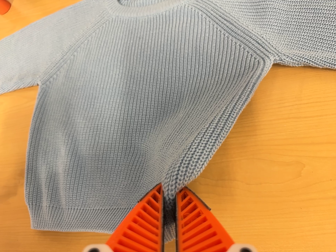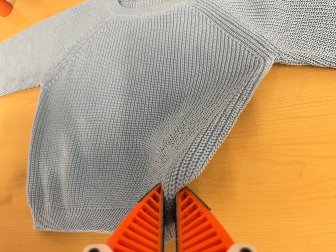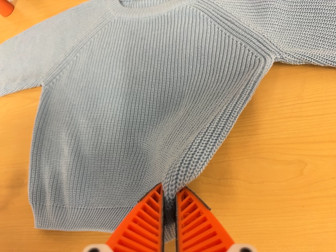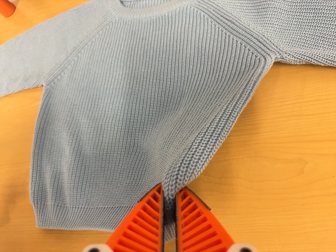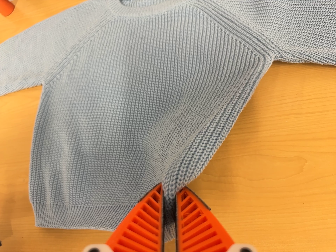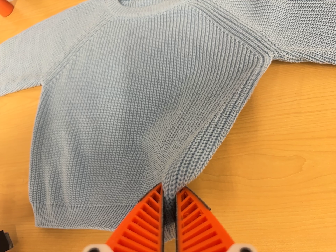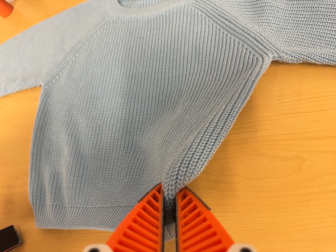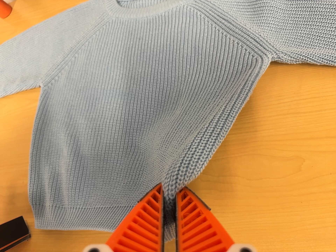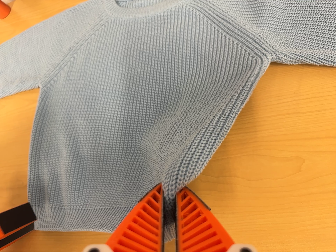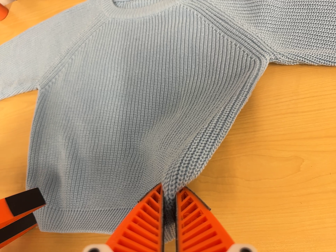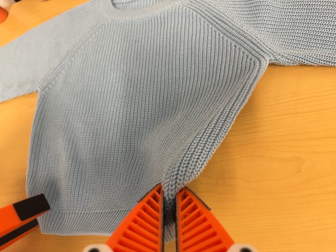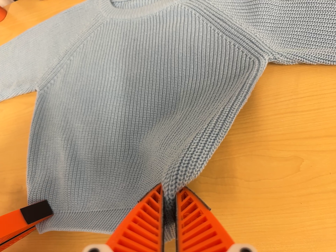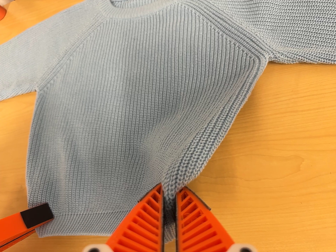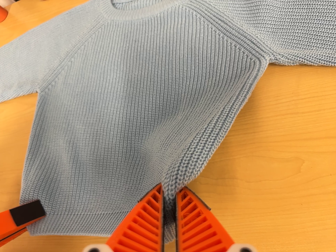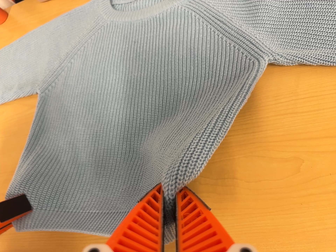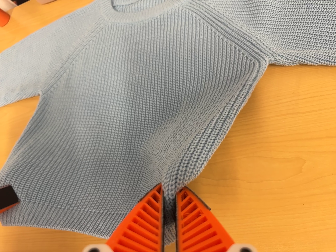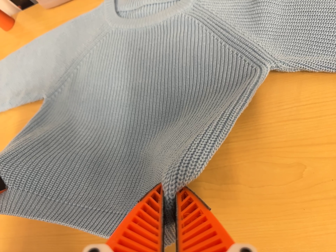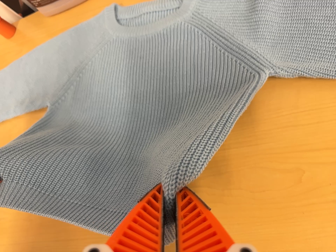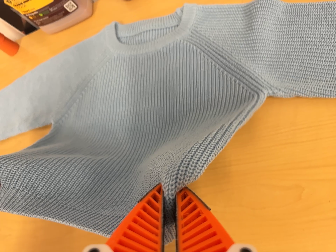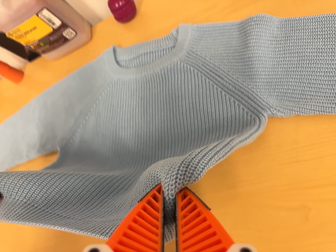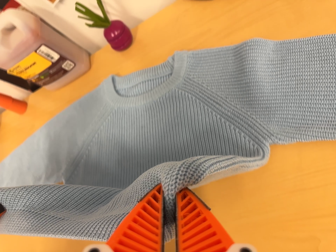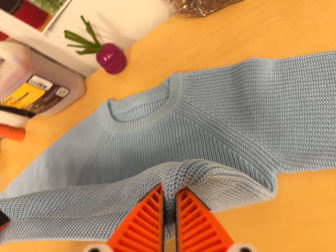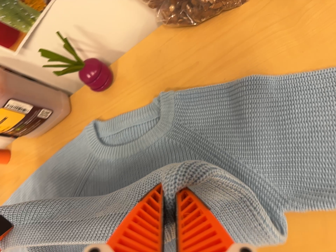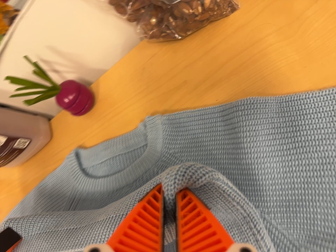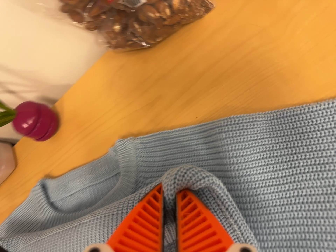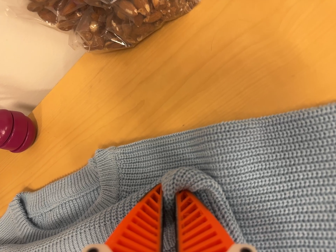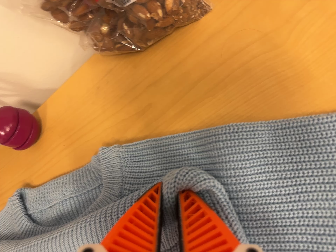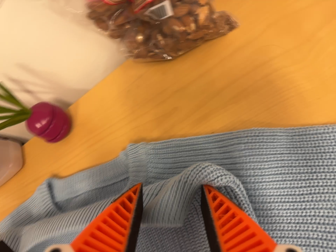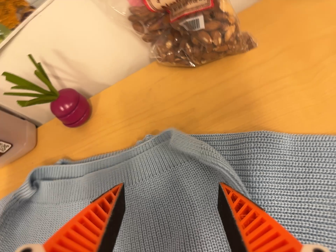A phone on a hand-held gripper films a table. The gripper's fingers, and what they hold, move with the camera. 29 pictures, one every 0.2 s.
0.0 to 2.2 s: The camera shifts only a little, or ends up much as it began.
2.2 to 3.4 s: The camera shifts only a little, or ends up much as it began.
3.4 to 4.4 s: The camera travels toward the top of its view and forward, about 18 cm, so close, fixed things drift downward. It rolls about its line of sight by about 15 degrees, and the scene rotates counterclockwise.
4.4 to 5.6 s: The camera travels forward, about 7 cm, so what stands in front looms larger.
The film runs forward here.
